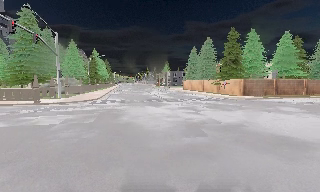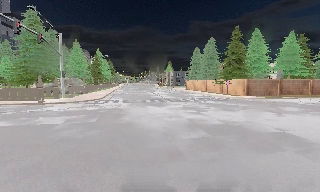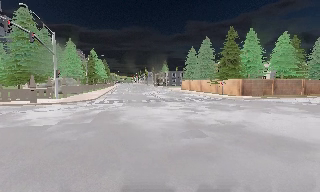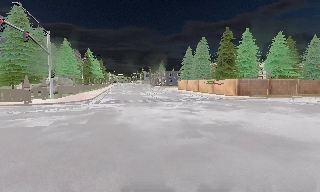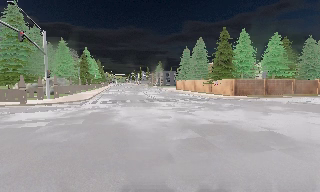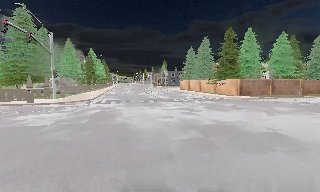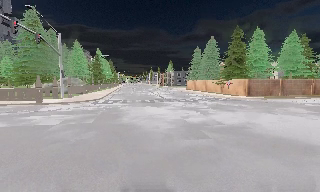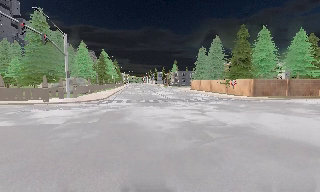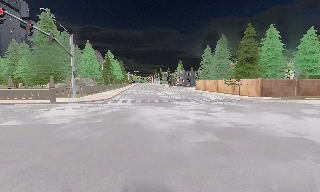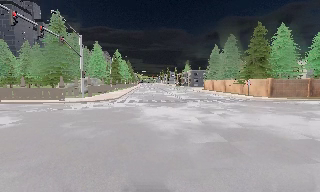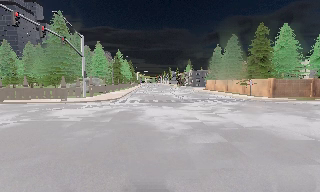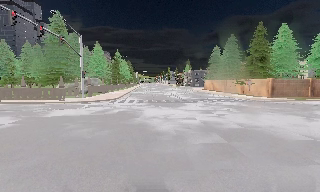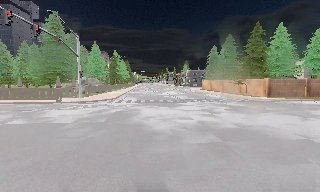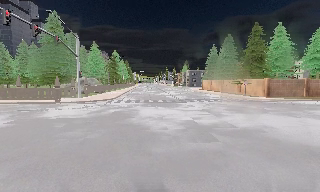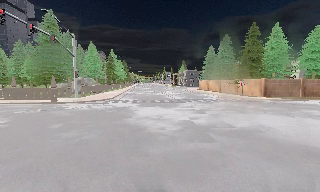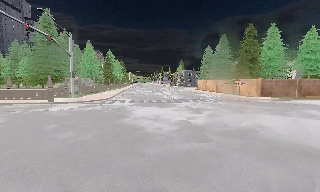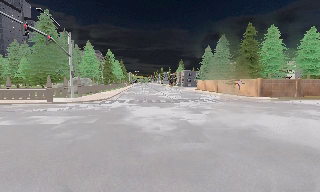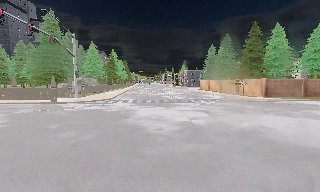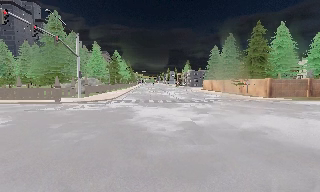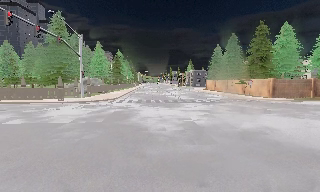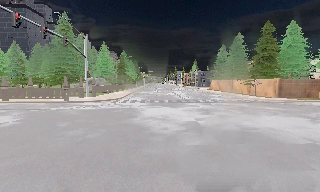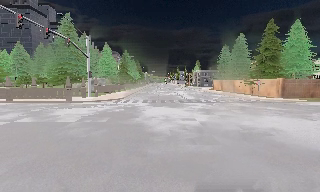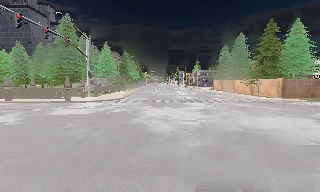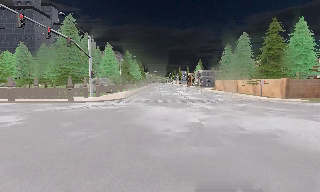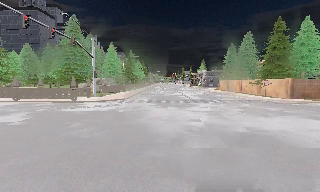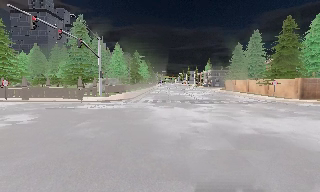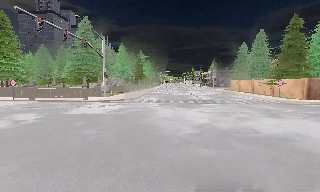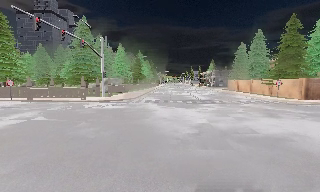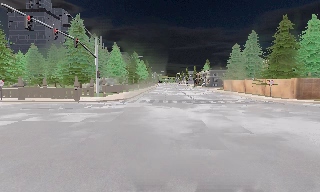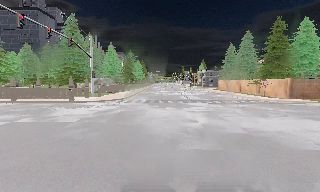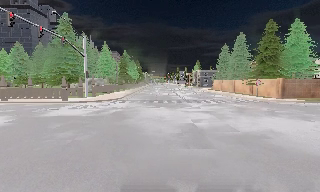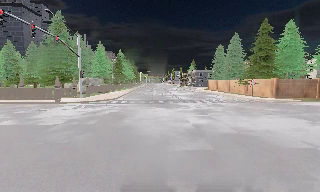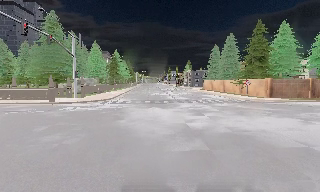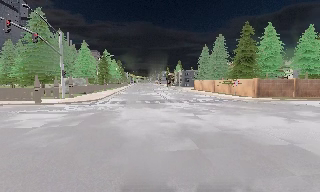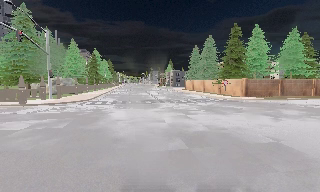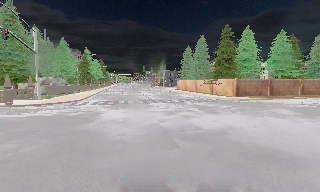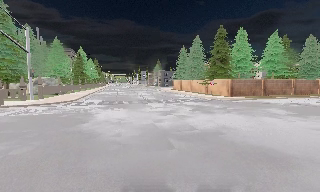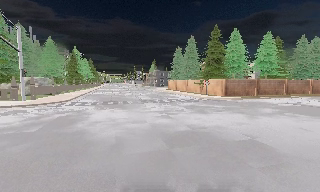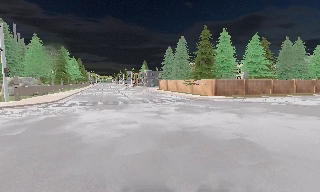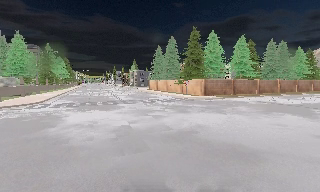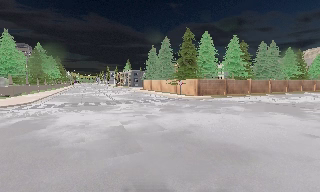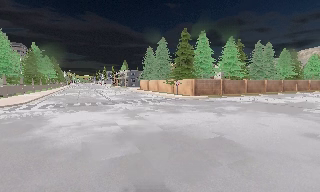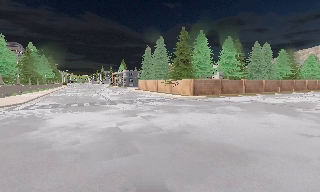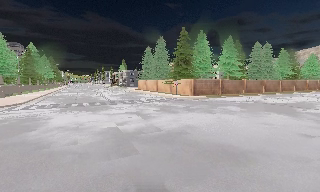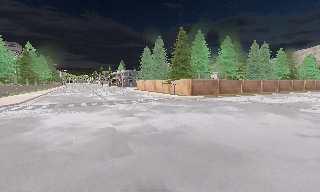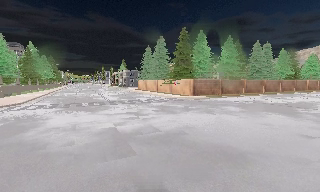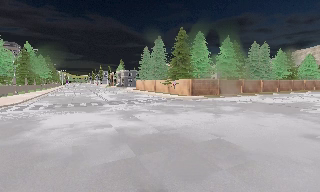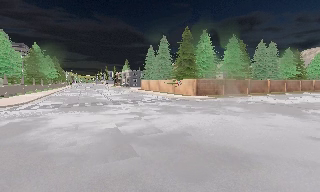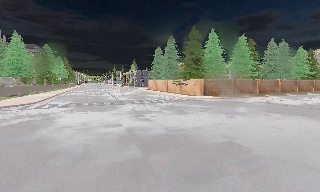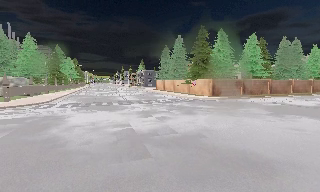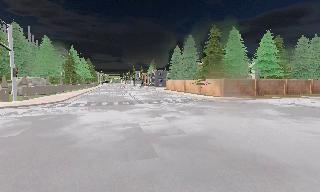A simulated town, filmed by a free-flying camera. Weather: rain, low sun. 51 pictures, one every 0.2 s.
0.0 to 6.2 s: The camera travels to its right and forward, about 1.5 m.
6.2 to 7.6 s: The camera pans to its right, which is clockwise from overhead, by about 15 degrees.
7.6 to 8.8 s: The camera shifts only a little, or ends up much as it began.
8.8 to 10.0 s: The camera pans to its left, which is counterclockwise from overhead, by about 10 degrees.
The film runs forward here.
